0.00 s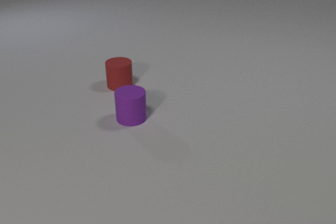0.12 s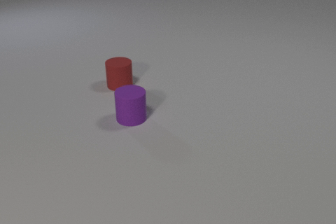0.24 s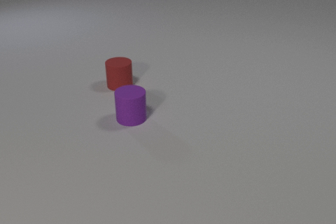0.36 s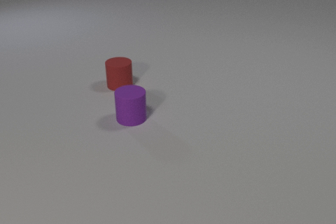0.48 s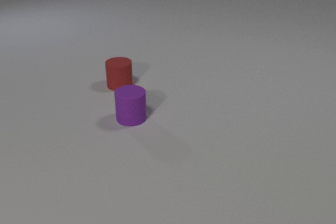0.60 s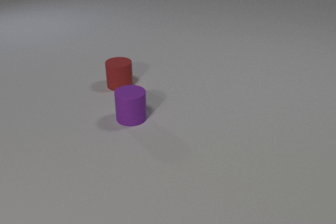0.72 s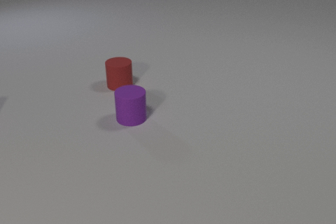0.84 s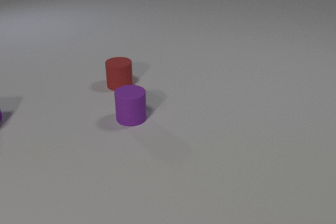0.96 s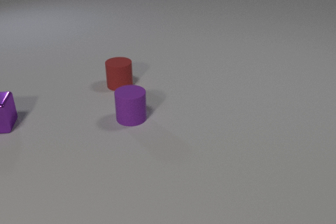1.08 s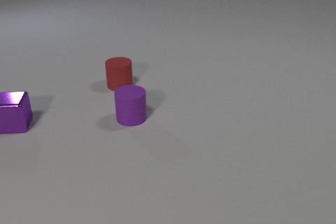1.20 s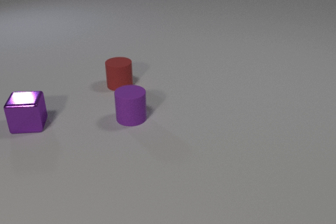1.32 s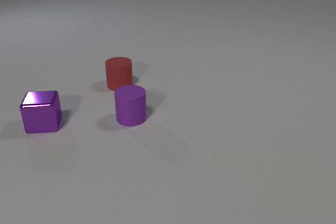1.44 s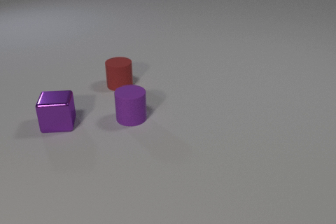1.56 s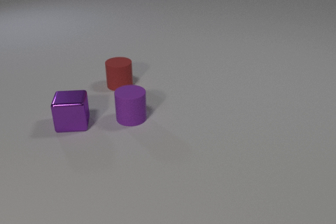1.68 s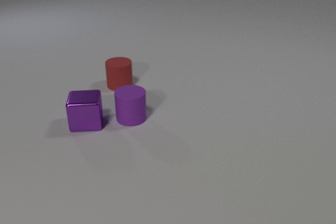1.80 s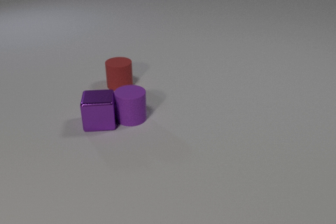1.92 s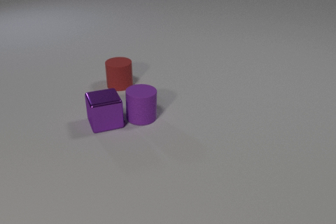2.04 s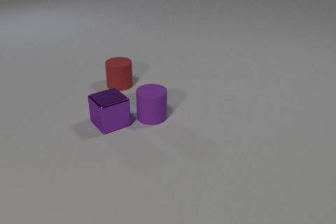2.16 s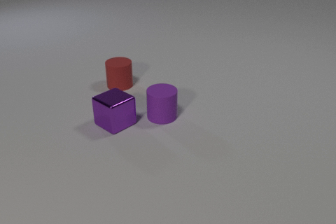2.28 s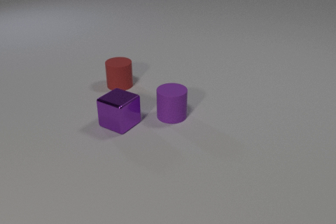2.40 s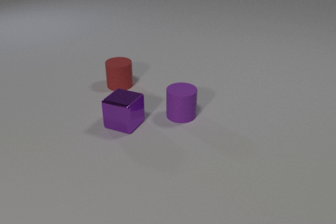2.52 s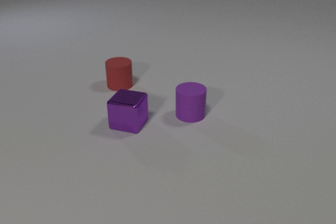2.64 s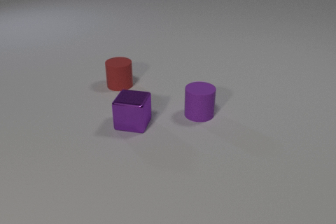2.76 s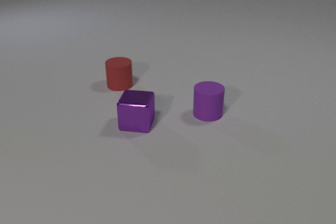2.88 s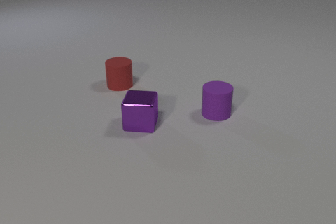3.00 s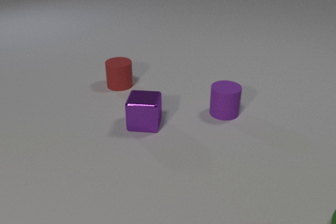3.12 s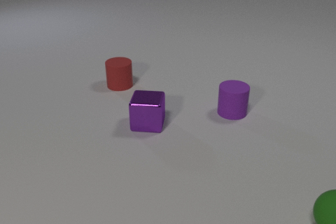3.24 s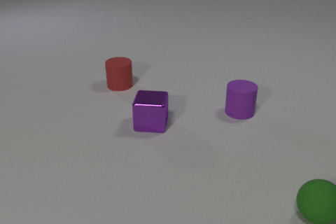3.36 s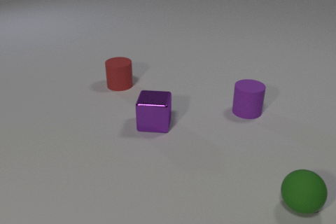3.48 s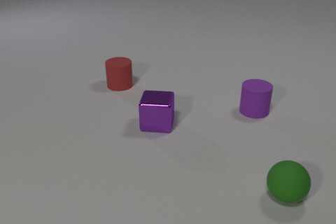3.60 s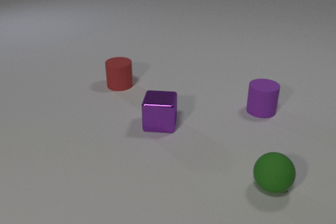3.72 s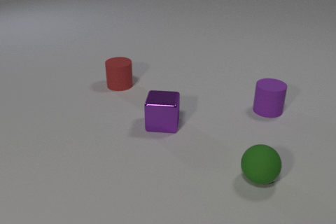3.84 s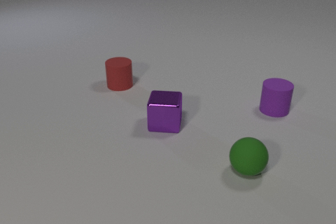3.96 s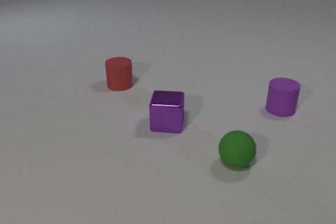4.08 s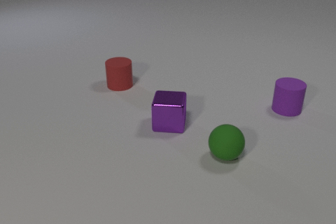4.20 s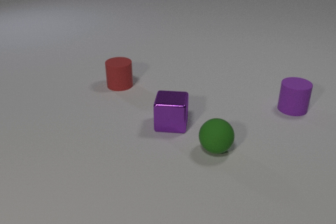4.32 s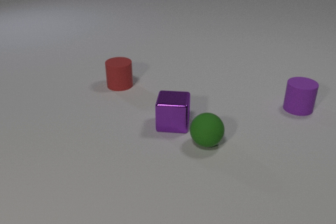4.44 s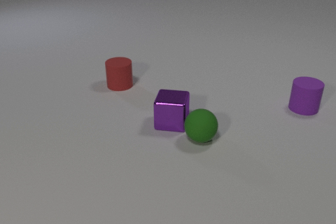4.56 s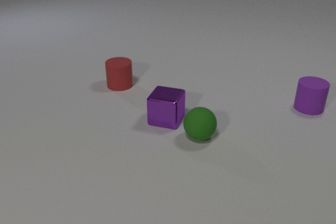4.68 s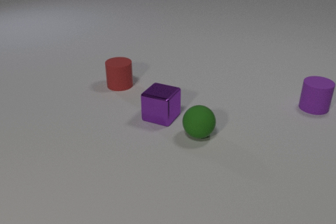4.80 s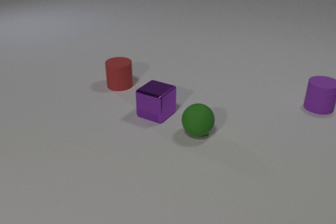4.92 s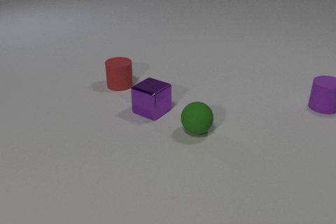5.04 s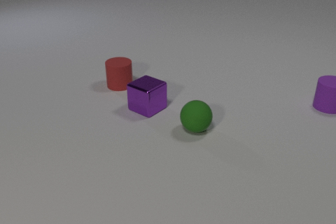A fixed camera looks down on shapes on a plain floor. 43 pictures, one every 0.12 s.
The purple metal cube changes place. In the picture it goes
to the right.
The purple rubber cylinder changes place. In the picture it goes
to the right.
0.00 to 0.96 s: The purple metal cube comes in at the left edge, slides to the right.
0.96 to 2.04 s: The purple metal cube slides to the right, spins counterclockwise seen from above by about 30 degrees, its near face sliding to the right. The purple rubber cylinder slides to the right. The purple metal cube and the purple rubber cylinder collide.
2.04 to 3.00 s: The purple metal cube slides to the right, spins counterclockwise seen from above by about 45 degrees, its near face sliding to the right. The purple rubber cylinder slides to the right.
3.00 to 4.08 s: The purple metal cube slides to the right. The purple rubber cylinder slides to the right. The green rubber sphere rolls to the left and away from the camera.
4.08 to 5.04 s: The purple metal cube slides away from the camera and to the left, spins so that its near face slides to the left, clockwise seen from above. The purple rubber cylinder slides to the right and away from the camera. The green rubber sphere rolls away from the camera and to the left. The purple metal cube and the green rubber sphere collide.
What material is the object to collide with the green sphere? metal.
How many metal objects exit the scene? 0.
How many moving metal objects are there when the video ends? 1.
